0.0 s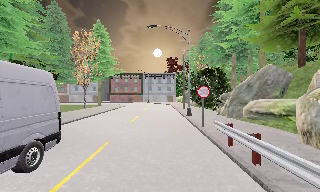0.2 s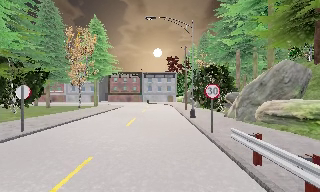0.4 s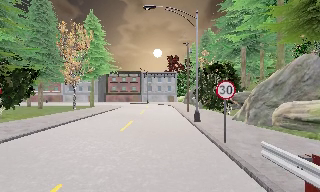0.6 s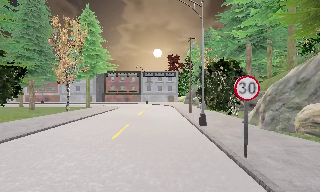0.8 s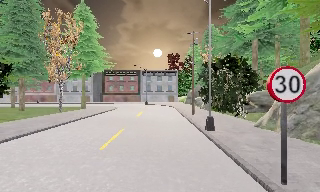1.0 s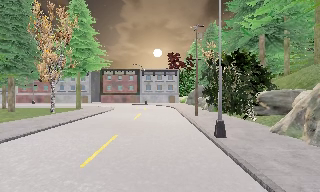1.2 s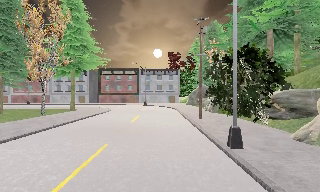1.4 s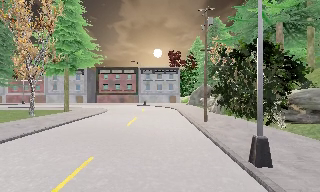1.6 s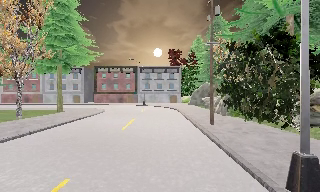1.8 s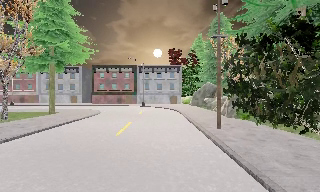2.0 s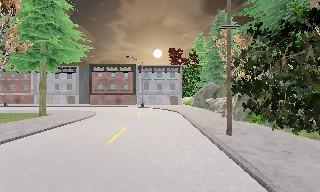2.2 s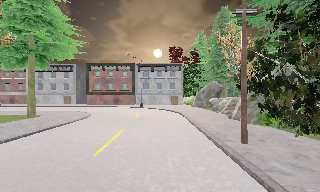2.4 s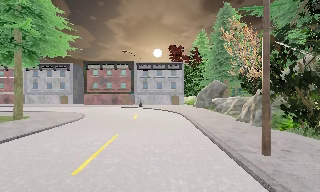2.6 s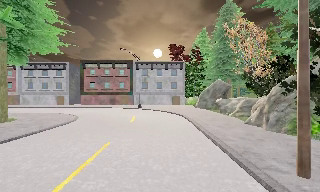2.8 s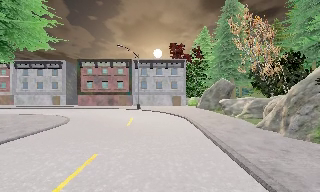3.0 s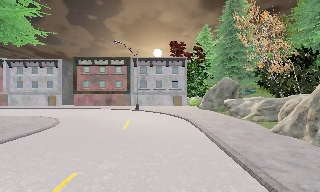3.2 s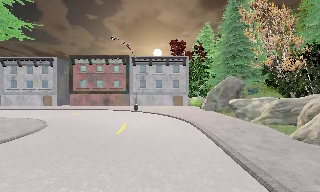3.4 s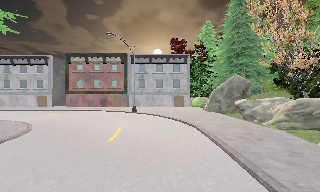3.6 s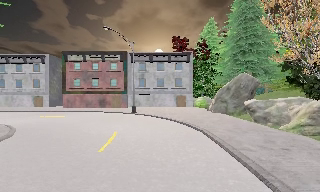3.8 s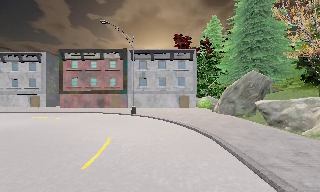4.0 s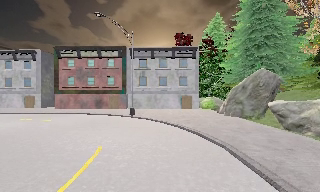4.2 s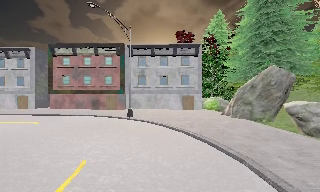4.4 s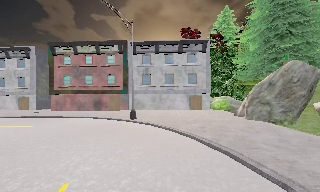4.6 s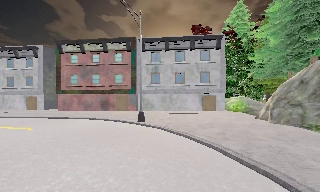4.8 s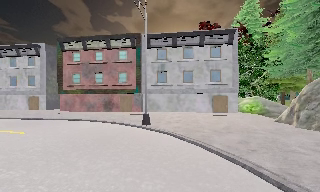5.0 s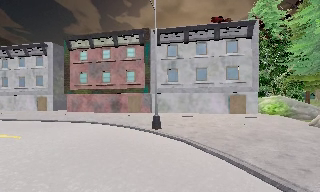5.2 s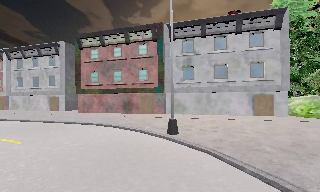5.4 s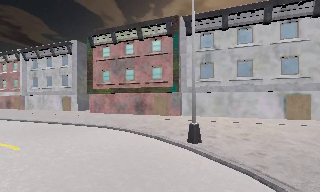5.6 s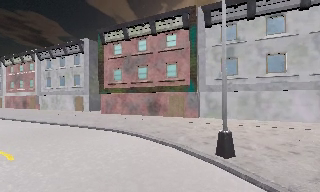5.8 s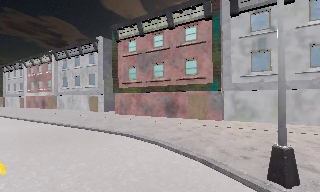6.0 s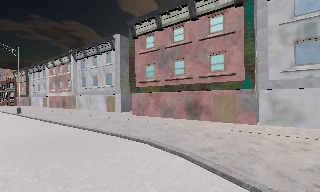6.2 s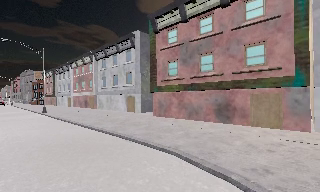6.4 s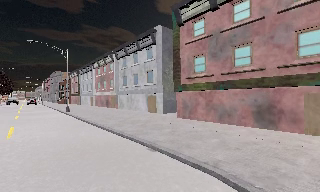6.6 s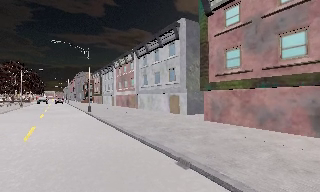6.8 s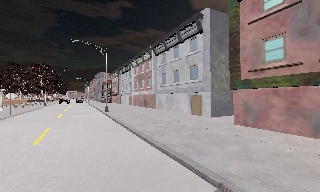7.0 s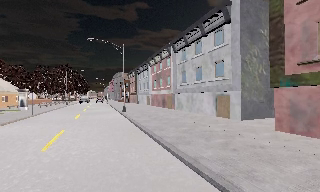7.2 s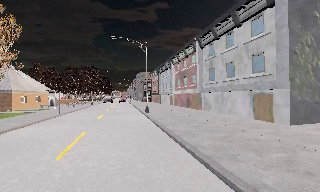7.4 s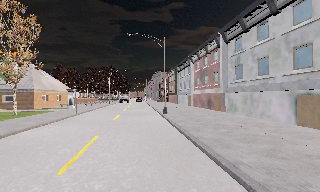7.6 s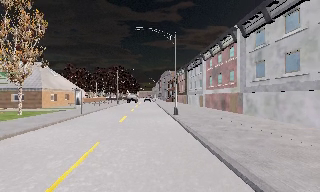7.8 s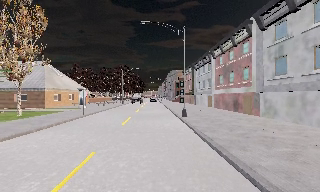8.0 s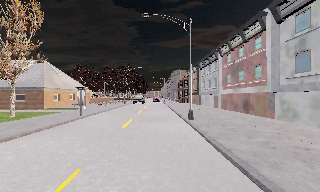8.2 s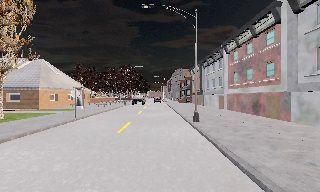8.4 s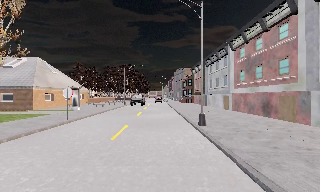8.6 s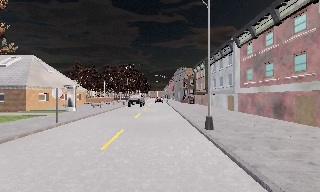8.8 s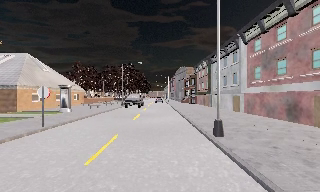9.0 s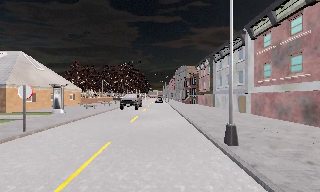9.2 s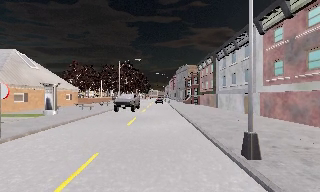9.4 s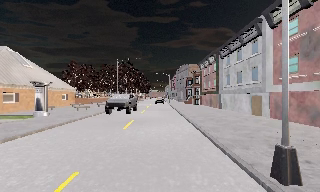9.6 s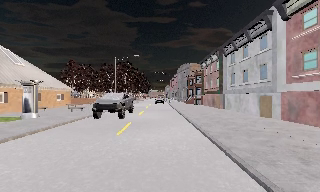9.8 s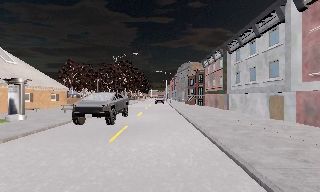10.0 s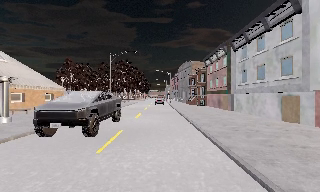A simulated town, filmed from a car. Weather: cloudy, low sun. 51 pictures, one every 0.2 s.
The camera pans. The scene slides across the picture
to the right.
The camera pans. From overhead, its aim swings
counterclockwise.
0.0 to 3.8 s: The camera travels forward, about 25 m, so what stands in front looms larger.
3.8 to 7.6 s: The camera pans to its left, which is counterclockwise from overhead, by about 85 degrees. It travels forward, about 25 m.
7.6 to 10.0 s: The camera travels forward, about 15 m, so what stands in front looms larger.
The film runs forward here.
